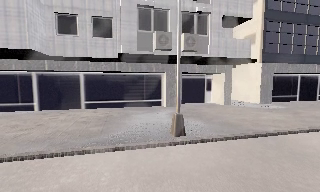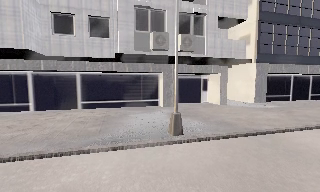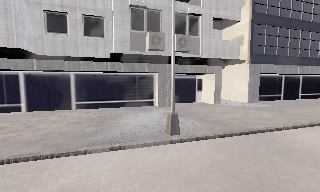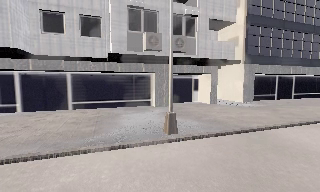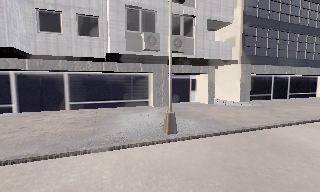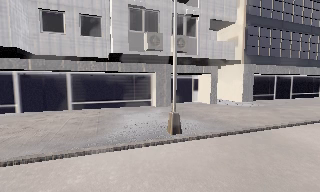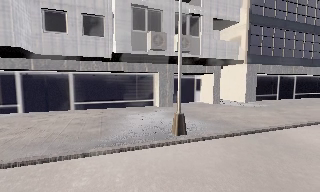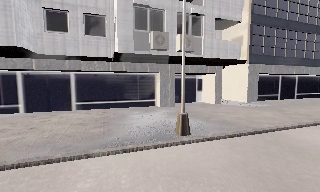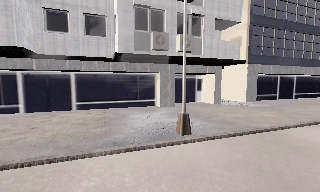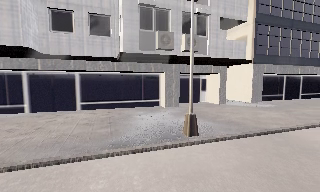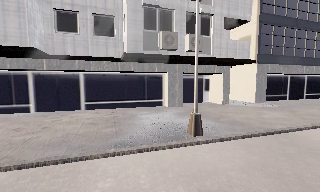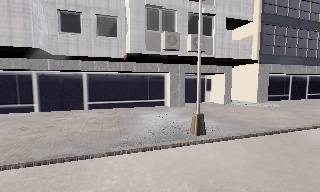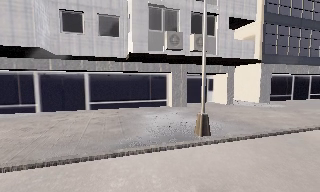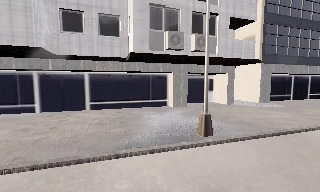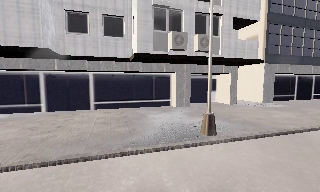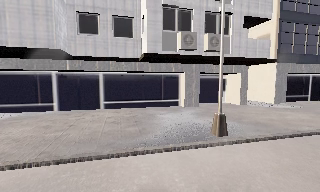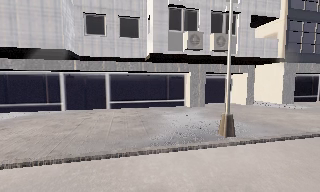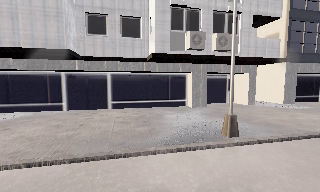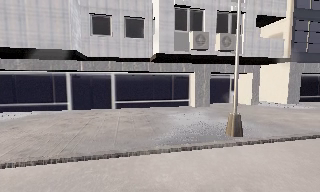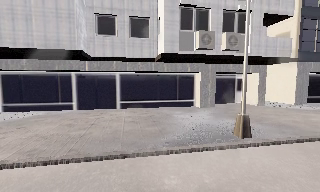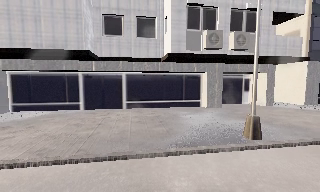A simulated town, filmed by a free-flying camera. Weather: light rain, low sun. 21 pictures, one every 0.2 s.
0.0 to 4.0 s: The camera travels to its left, about 2 m, so close, fixed things drift to the right.
The film runs backward here.
